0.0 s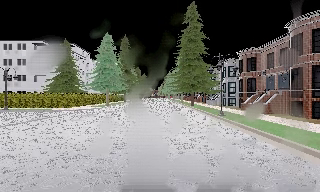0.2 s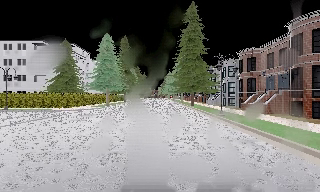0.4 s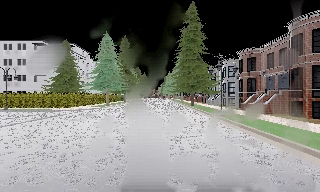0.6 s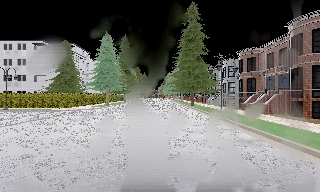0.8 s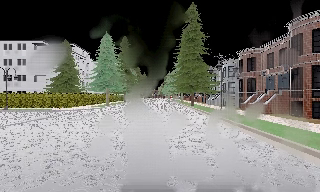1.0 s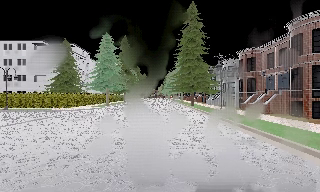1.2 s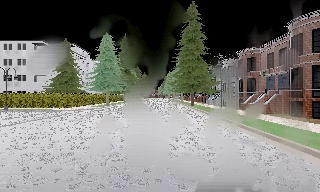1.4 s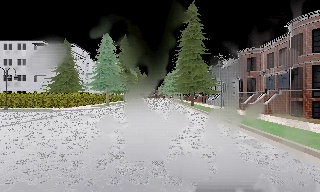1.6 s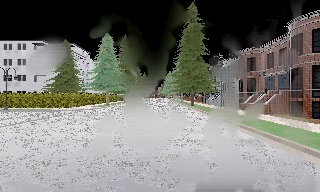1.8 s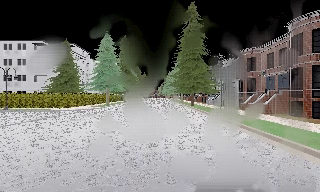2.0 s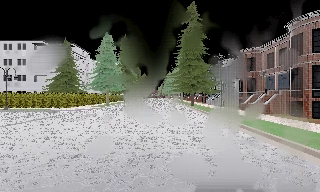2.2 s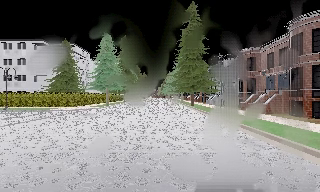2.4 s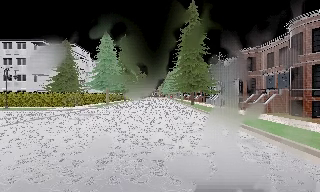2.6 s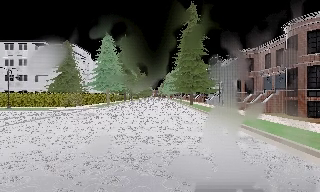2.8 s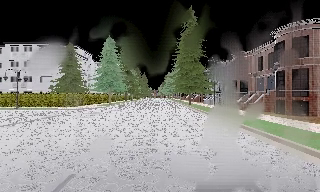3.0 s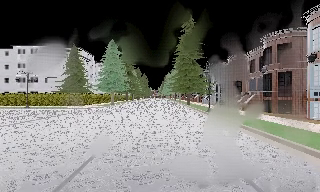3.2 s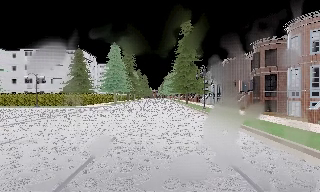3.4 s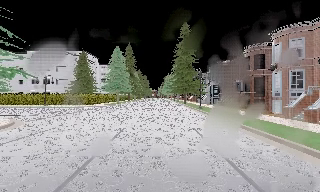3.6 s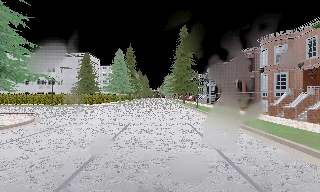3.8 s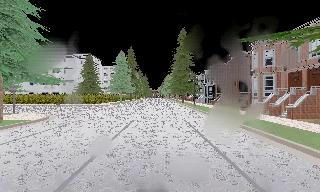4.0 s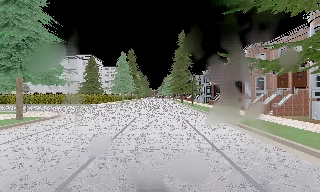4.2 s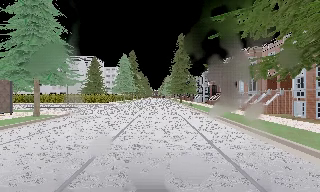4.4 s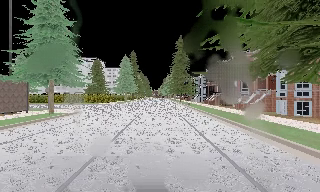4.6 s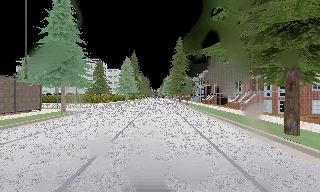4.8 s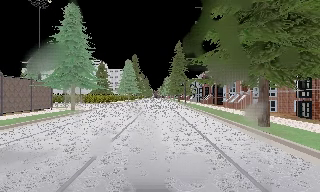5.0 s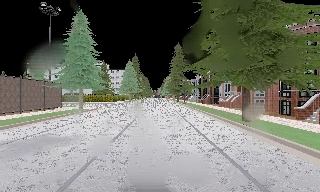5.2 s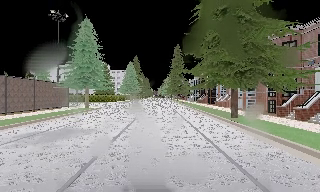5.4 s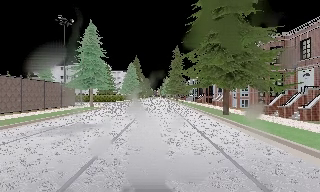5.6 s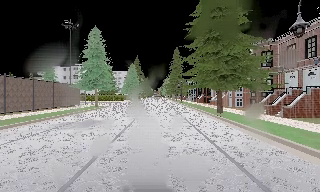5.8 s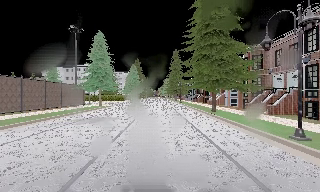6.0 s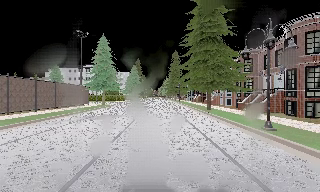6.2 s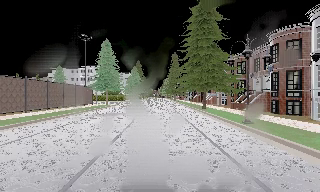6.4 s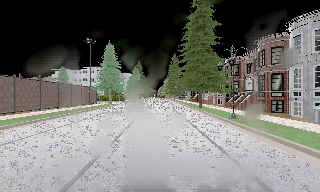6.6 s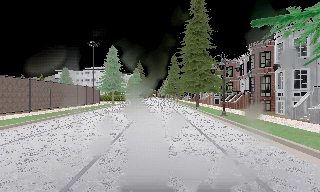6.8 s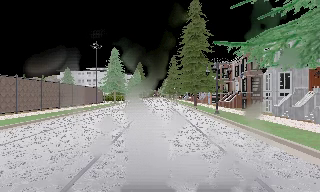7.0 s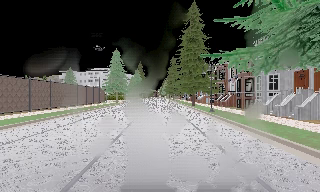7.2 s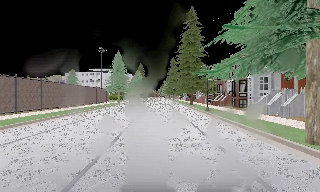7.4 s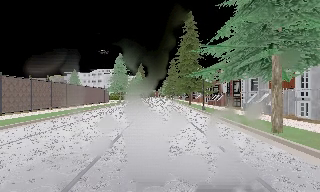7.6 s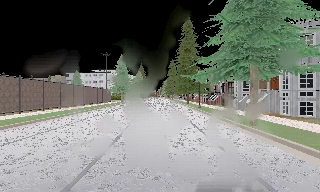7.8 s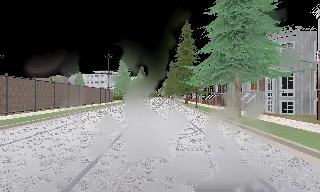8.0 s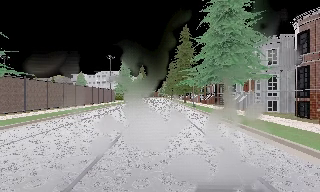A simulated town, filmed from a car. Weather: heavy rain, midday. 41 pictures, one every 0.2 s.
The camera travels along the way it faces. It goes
backward.
0.0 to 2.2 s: The camera keeps its place and its aim.
2.2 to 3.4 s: The camera travels backward, about 6 m, so what stands in front gets smaller. It gains speed.
3.4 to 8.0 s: The camera travels backward, about 35 m, so what stands in front gets smaller.
The film runs backward here.
